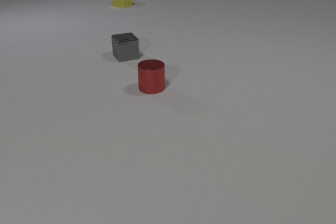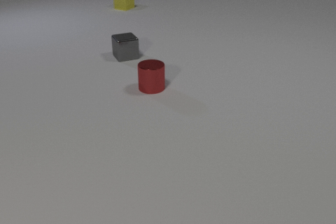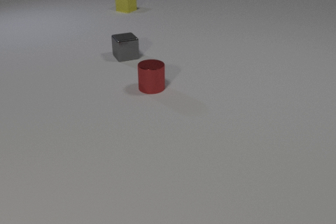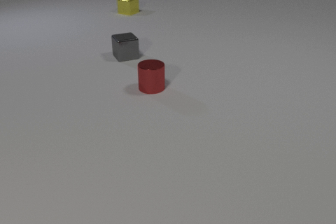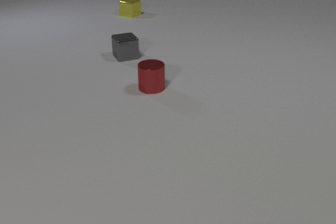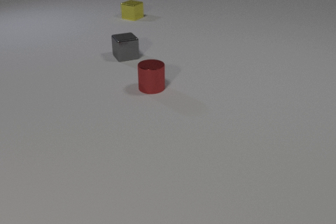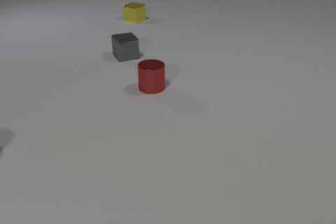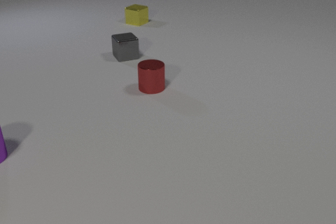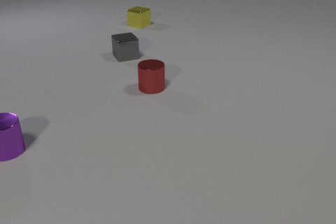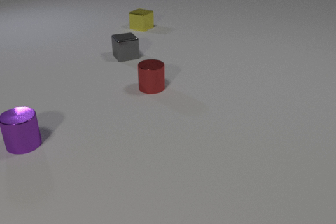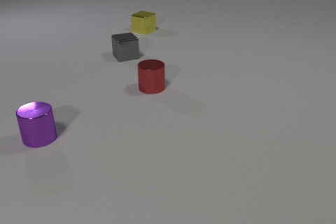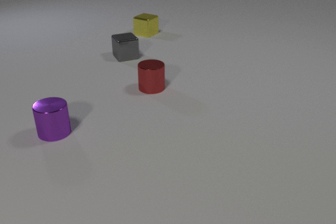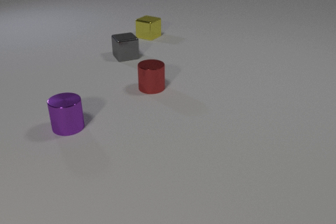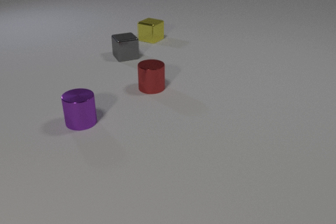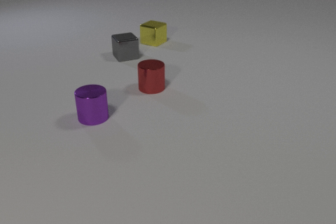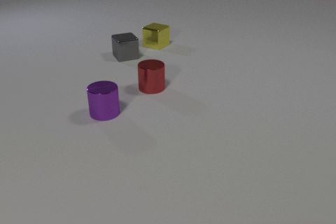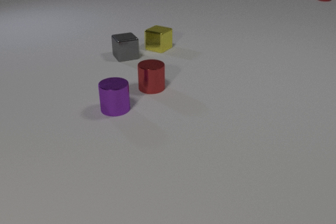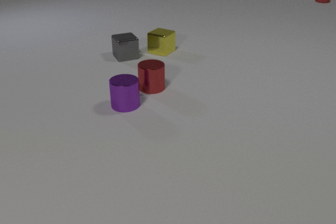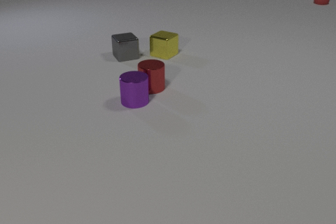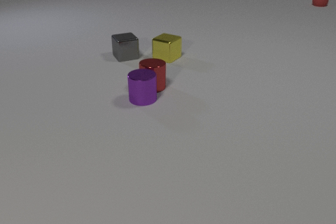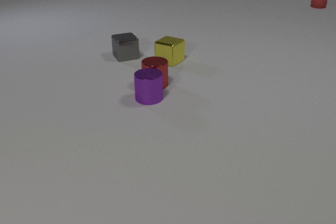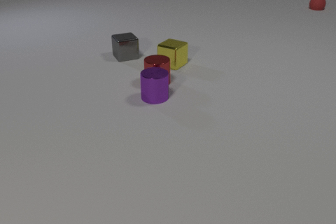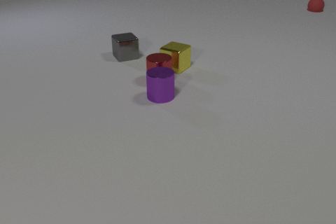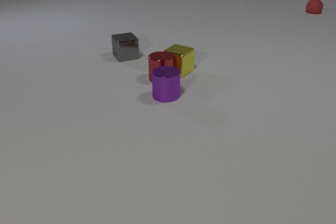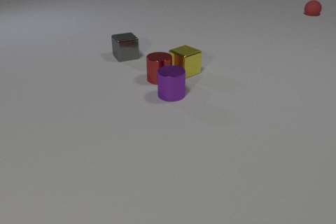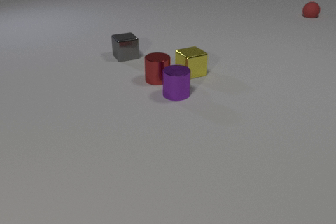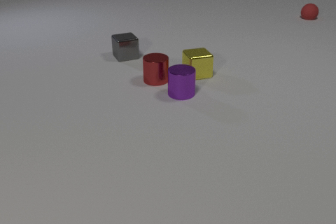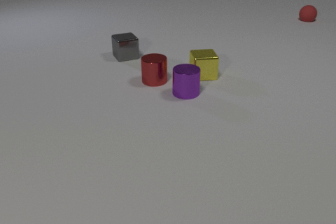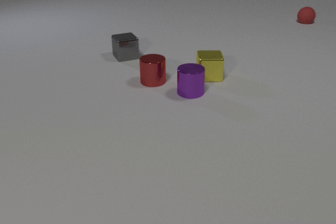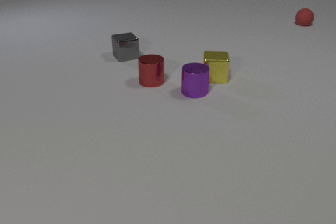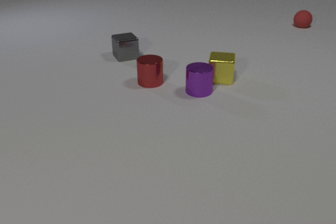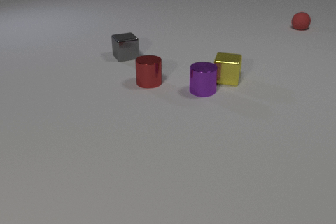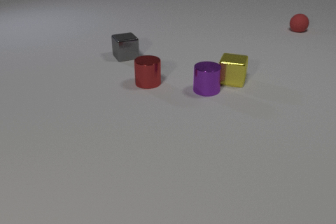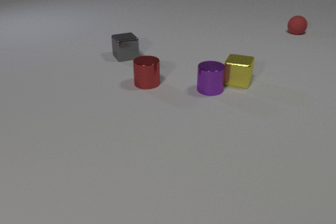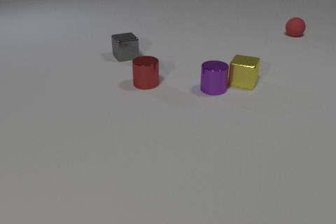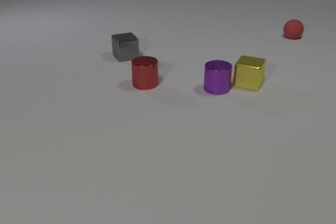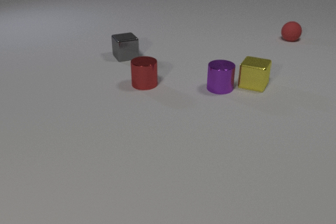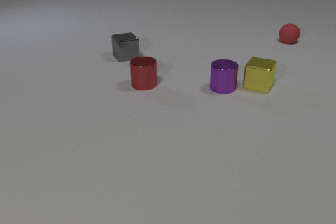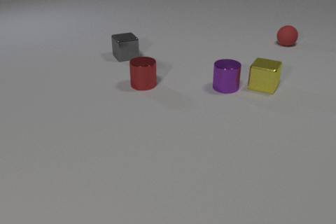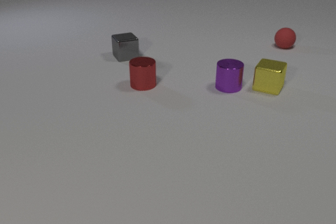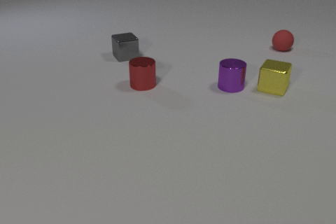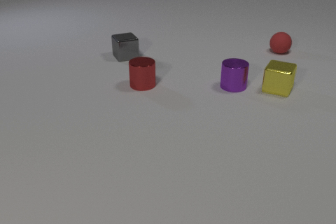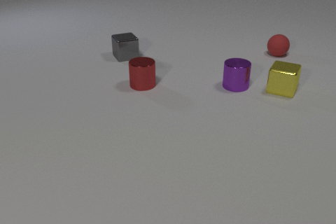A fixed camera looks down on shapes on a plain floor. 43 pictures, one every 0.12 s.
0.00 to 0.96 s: The purple metal cylinder comes in at the left edge, slides to the right. The yellow metal cube slides toward the camera.
0.96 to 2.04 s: The purple metal cylinder slides to the right and away from the camera. The yellow metal cube slides toward the camera. The red rubber sphere comes in at the top edge, rolls toward the camera.
2.04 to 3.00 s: The purple metal cylinder slides to the right and away from the camera. The red metal cylinder slides away from the camera. The yellow metal cube slides toward the camera and to the right, spins clockwise seen from above by about 30 degrees, its near face sliding to the left. The red rubber sphere rolls toward the camera. The purple metal cylinder and the red metal cylinder collide. The red metal cylinder and the yellow metal cube collide.
3.00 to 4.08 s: The purple metal cylinder slides to the right. The red metal cylinder slides to the left and toward the camera. The yellow metal cube slides to the right, spins clockwise seen from above by about 45 degrees, its near face sliding to the left. The red rubber sphere rolls toward the camera.
4.08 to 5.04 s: The purple metal cylinder slides to the right and away from the camera. The yellow metal cube slides to the right. The red rubber sphere rolls toward the camera.
How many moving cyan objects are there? 0.
How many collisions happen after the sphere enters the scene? 2.
What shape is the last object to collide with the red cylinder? cube.
